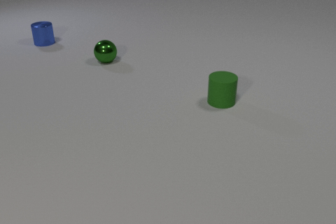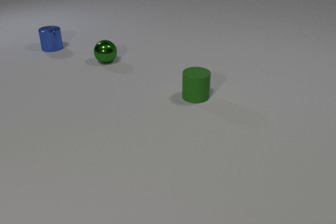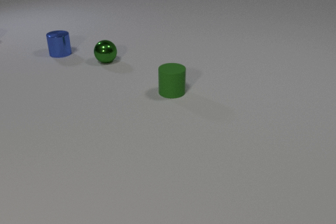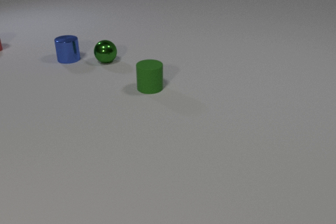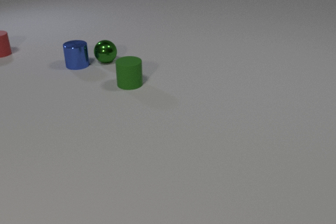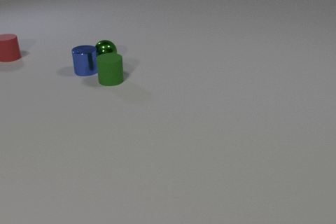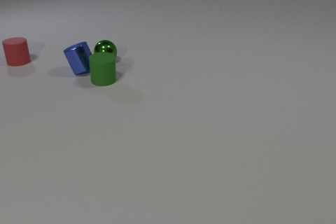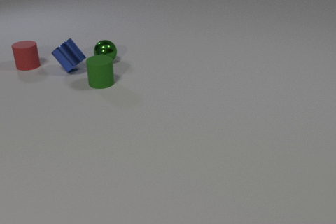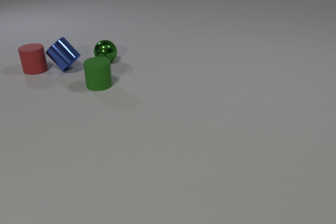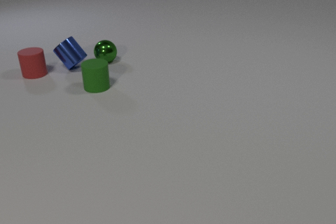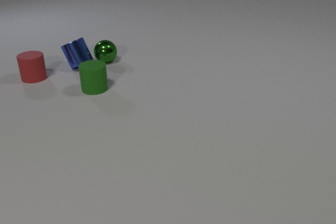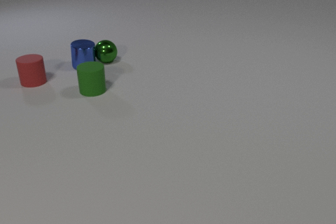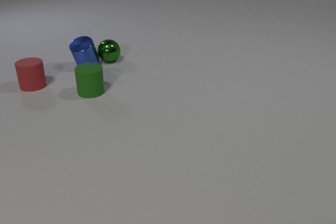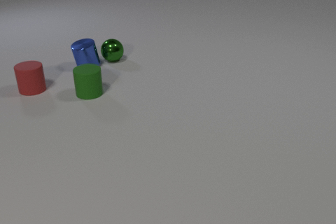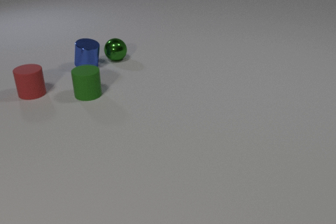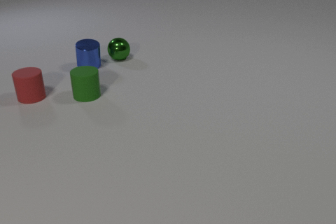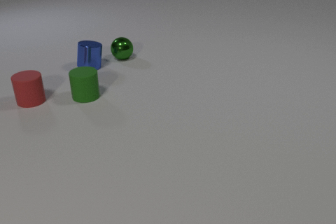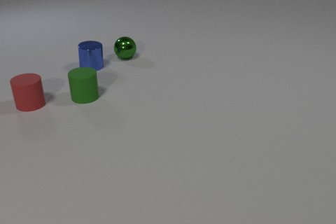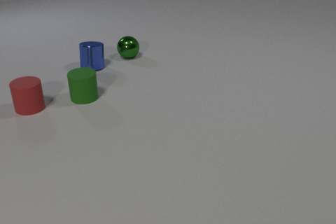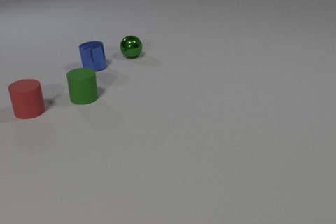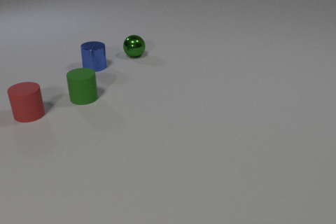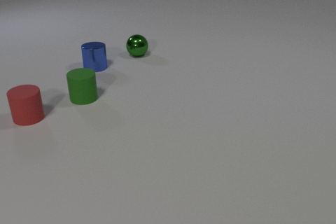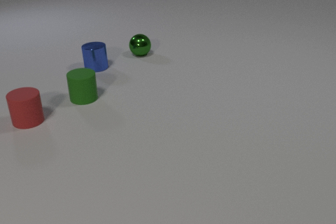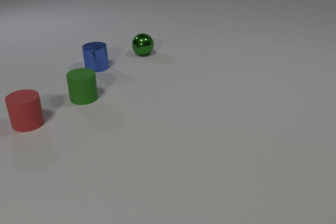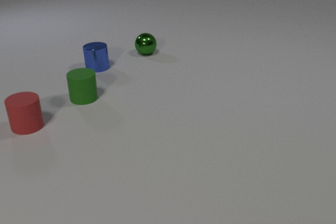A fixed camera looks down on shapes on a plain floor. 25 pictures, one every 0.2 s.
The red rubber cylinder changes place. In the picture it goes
toward the camera.
The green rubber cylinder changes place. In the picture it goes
to the left.
0.0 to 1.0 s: The blue metal cylinder slides toward the camera and to the right. The green rubber cylinder slides to the left and away from the camera. The red rubber cylinder comes in at the left edge, slides toward the camera and to the right.
1.0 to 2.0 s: The blue metal cylinder slides away from the camera and to the left. The green rubber cylinder slides toward the camera and to the left. The red rubber cylinder slides toward the camera. The blue metal cylinder and the green rubber cylinder collide. The blue metal cylinder and the red rubber cylinder collide.
2.0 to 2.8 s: The blue metal cylinder slides to the right. The green rubber cylinder slides toward the camera and to the left. The red rubber cylinder slides toward the camera. The green metal sphere rolls to the right. The blue metal cylinder and the green metal sphere collide.
2.8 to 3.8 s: The blue metal cylinder slides to the right. The green rubber cylinder slides toward the camera. The red rubber cylinder slides toward the camera. The green metal sphere rolls to the right and away from the camera.
3.8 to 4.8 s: The red rubber cylinder slides toward the camera. The green metal sphere rolls to the right and away from the camera.
How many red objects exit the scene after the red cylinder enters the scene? 0.
What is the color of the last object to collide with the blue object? green.
What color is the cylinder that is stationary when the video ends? green.
